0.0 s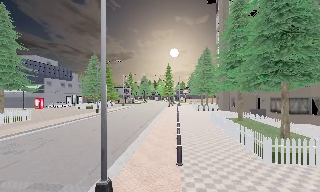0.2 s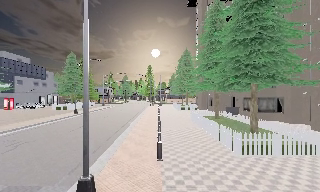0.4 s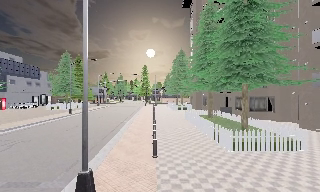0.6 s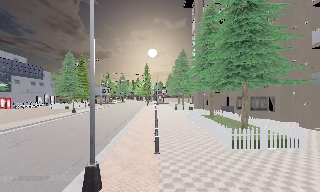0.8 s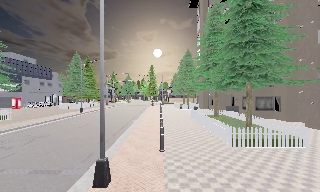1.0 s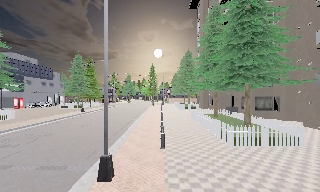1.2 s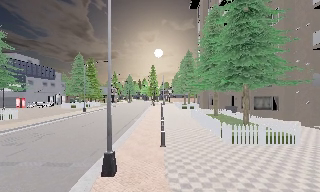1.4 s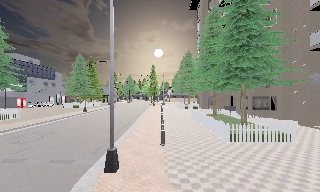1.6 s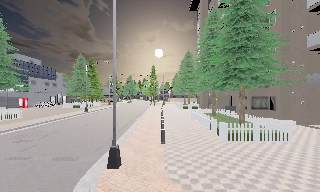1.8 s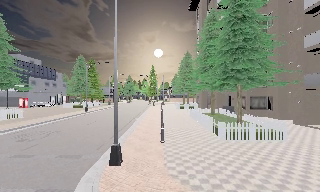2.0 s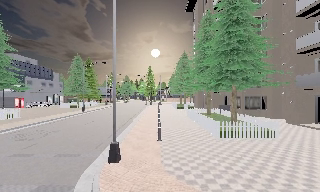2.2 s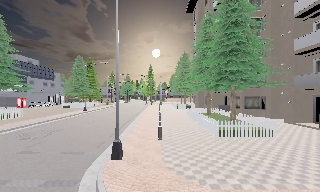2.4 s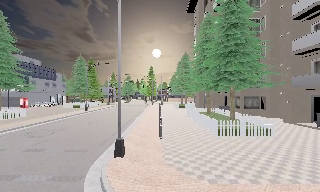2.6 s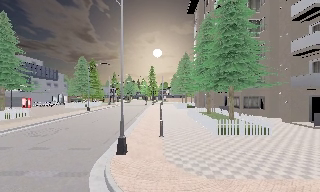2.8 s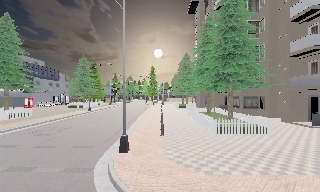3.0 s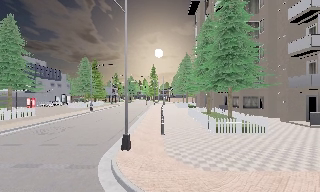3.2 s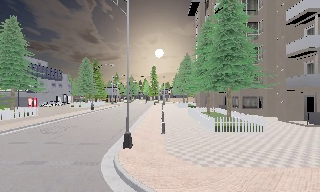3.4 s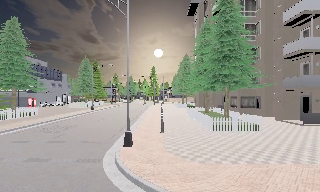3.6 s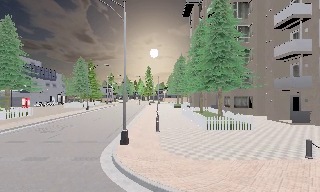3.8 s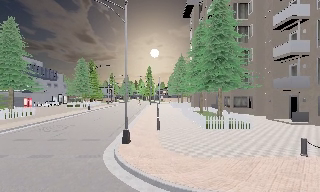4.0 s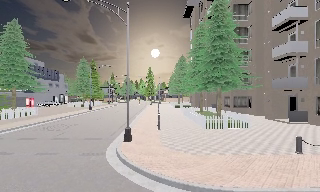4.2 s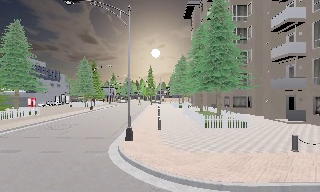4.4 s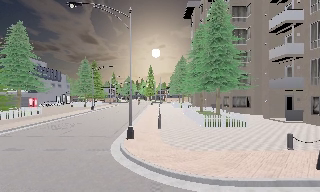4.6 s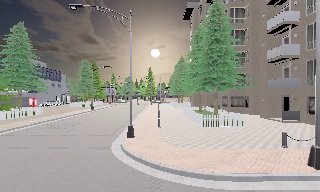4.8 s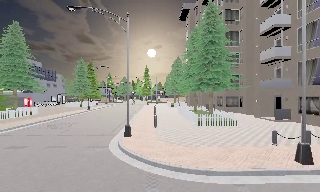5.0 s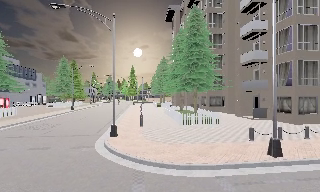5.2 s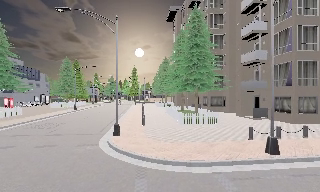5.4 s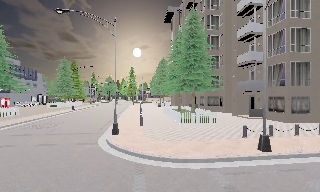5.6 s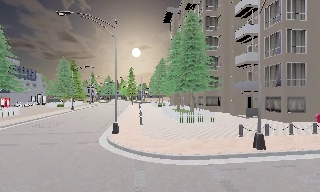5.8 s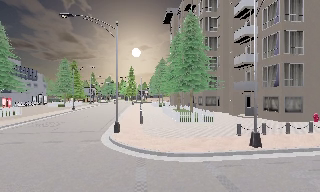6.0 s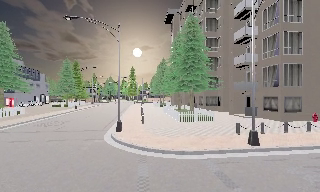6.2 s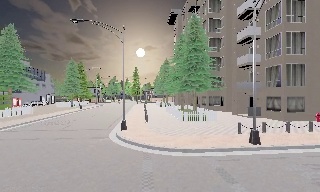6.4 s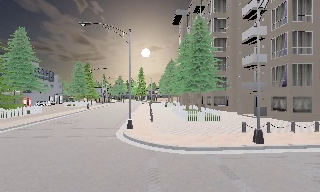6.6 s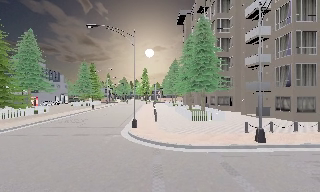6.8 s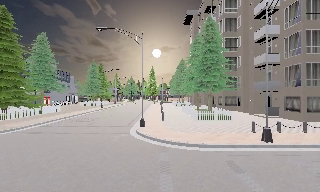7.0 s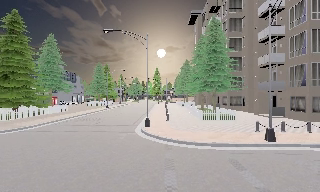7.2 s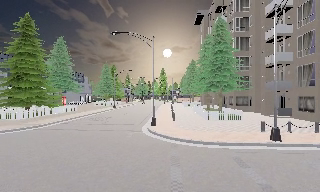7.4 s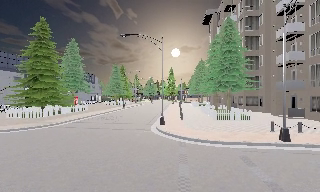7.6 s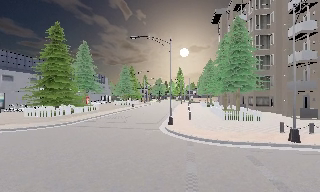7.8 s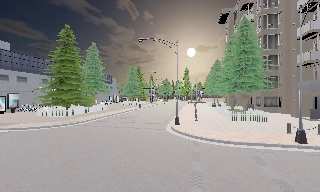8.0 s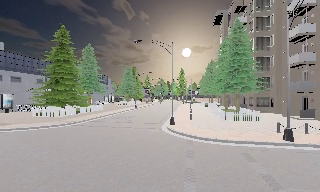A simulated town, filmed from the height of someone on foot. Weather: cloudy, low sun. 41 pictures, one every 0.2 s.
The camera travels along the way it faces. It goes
backward.
0.0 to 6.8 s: The camera travels backward, about 9 m, so what stands in front gets smaller.
6.8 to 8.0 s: The camera pans to its left, which is counterclockwise from overhead, by about 10 degrees. It travels backward, about 2 m, so what stands in front gets smaller.
The film runs backward here.
